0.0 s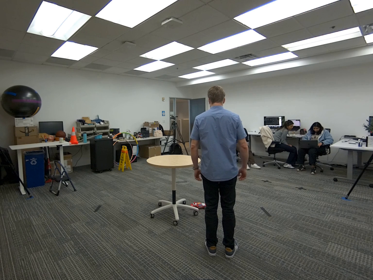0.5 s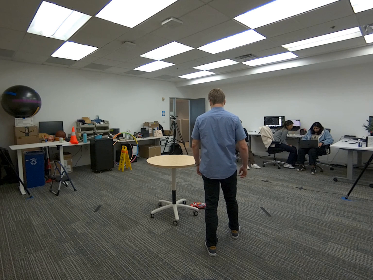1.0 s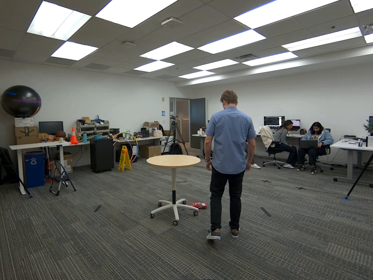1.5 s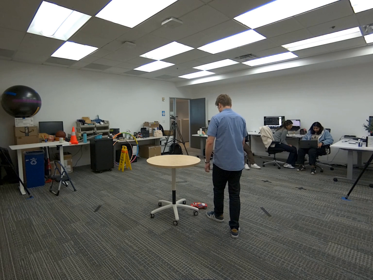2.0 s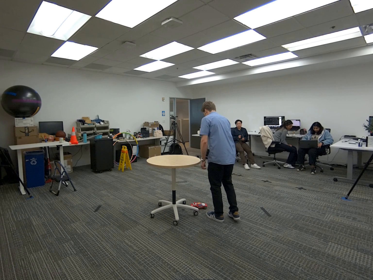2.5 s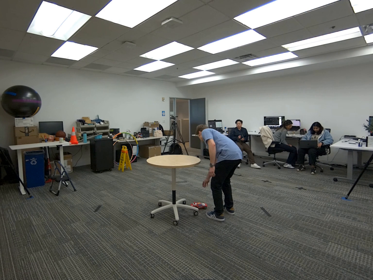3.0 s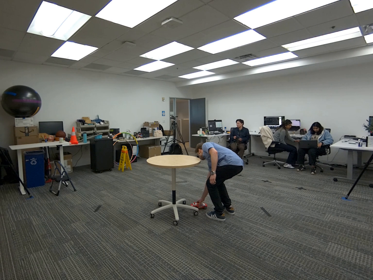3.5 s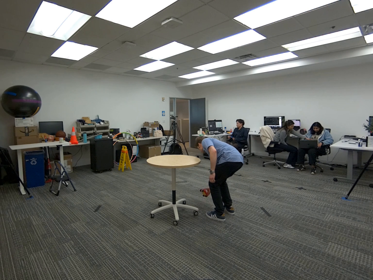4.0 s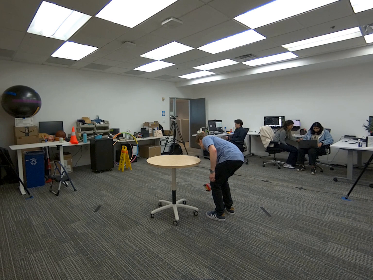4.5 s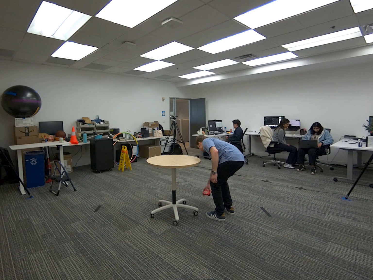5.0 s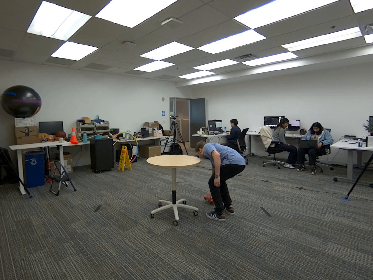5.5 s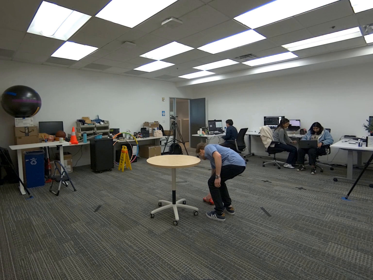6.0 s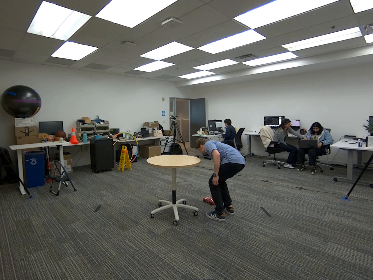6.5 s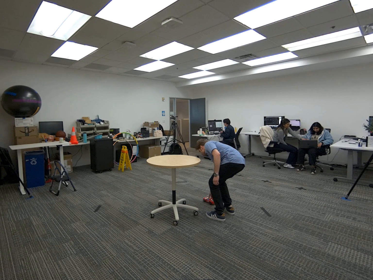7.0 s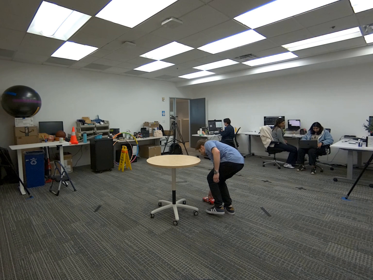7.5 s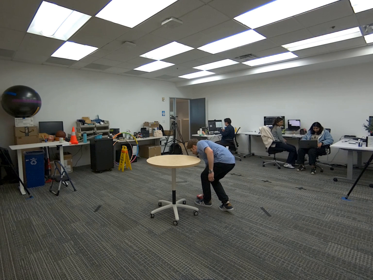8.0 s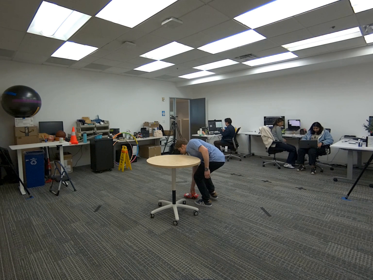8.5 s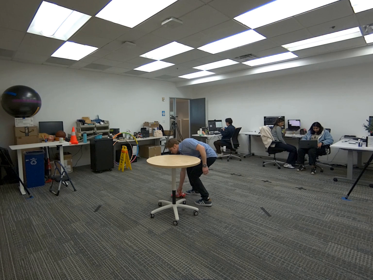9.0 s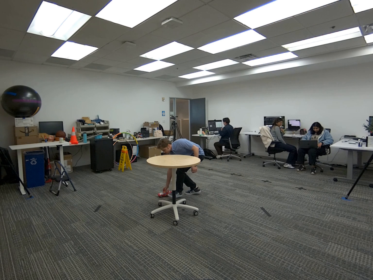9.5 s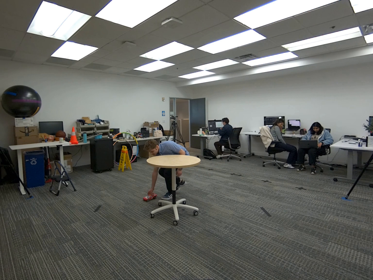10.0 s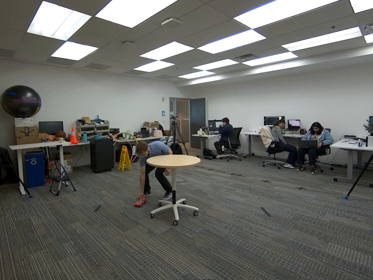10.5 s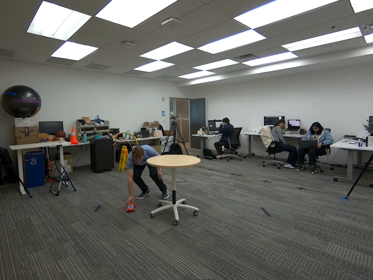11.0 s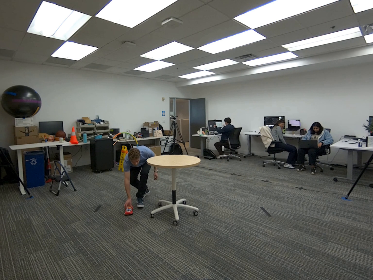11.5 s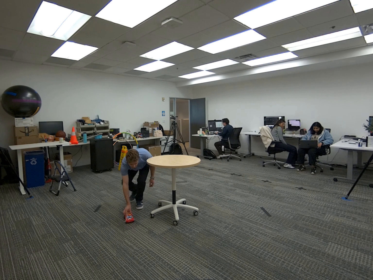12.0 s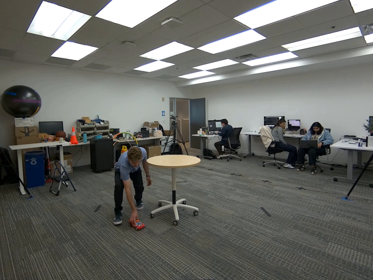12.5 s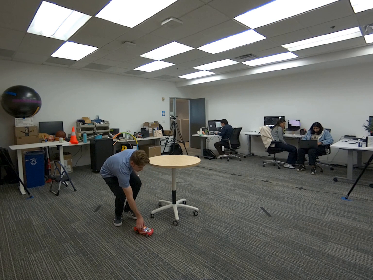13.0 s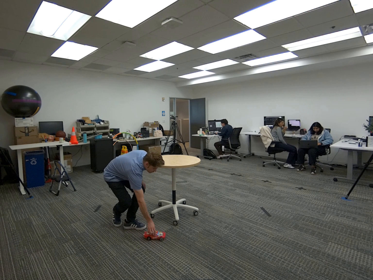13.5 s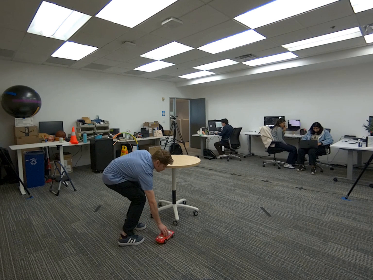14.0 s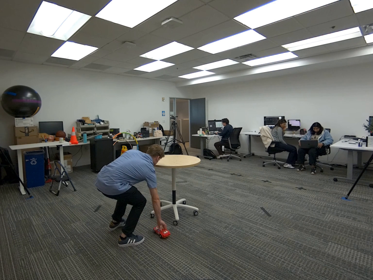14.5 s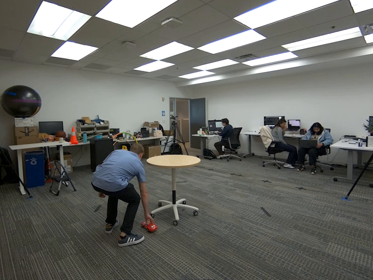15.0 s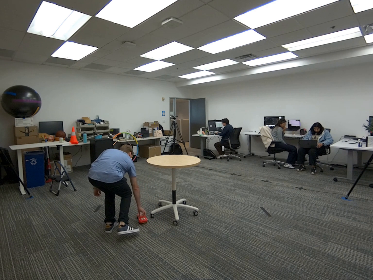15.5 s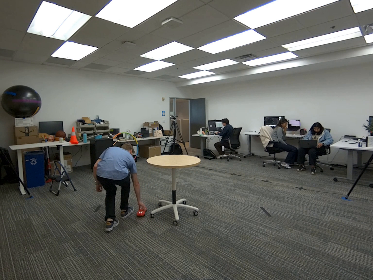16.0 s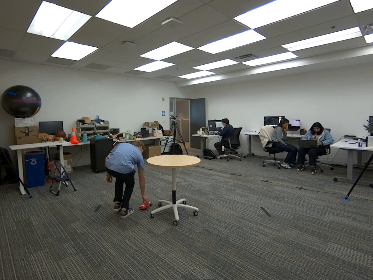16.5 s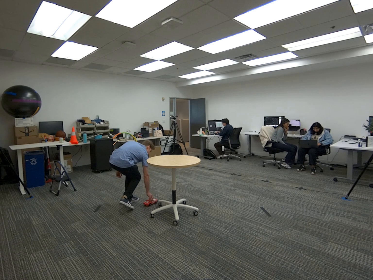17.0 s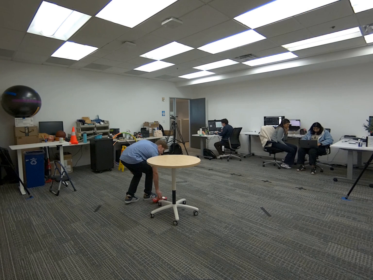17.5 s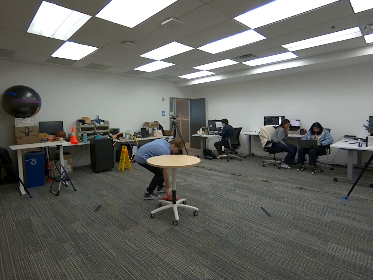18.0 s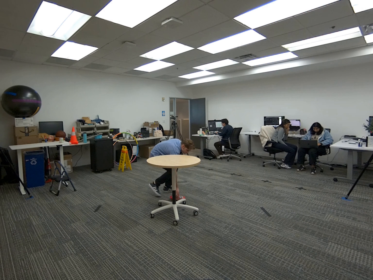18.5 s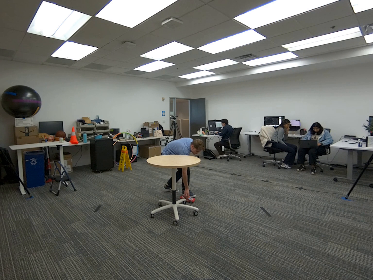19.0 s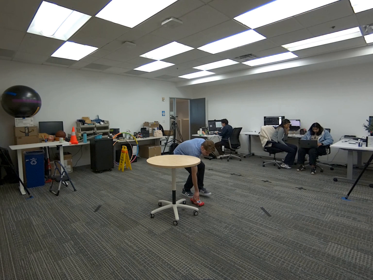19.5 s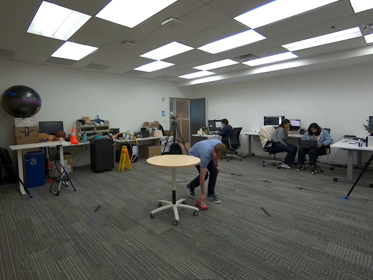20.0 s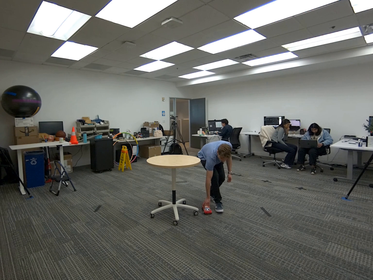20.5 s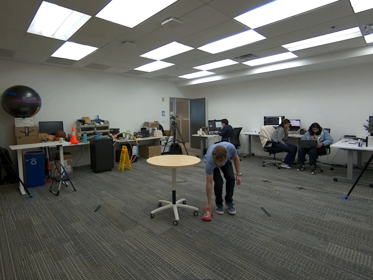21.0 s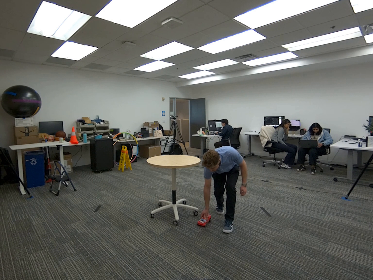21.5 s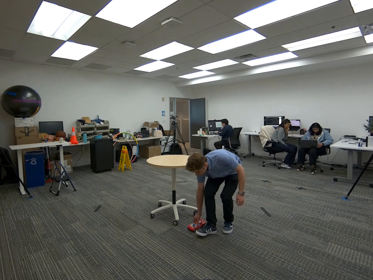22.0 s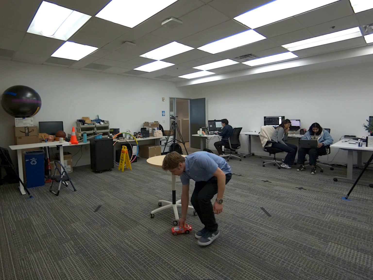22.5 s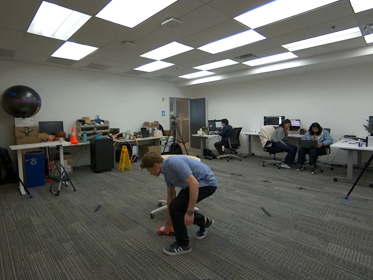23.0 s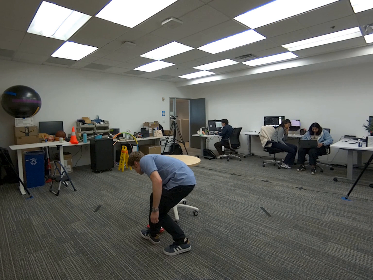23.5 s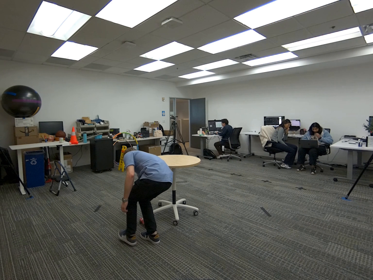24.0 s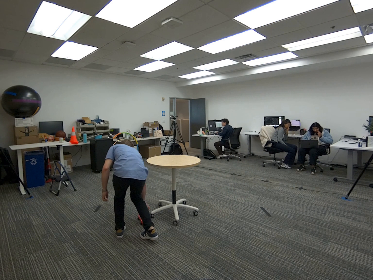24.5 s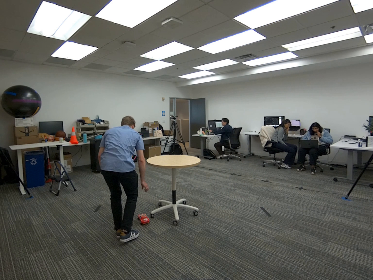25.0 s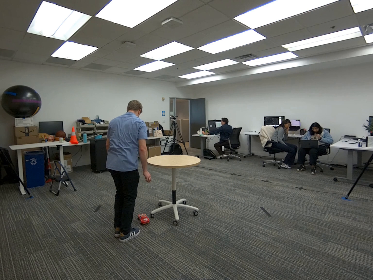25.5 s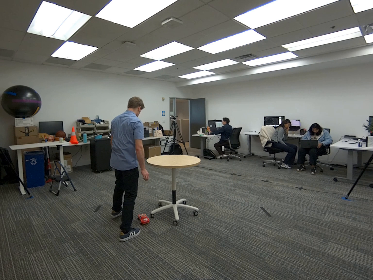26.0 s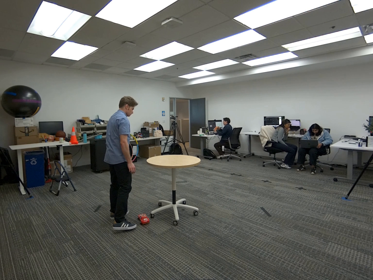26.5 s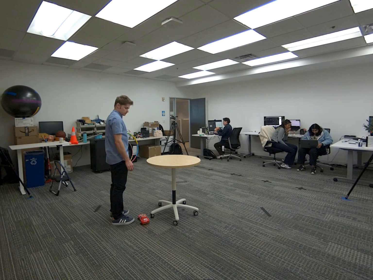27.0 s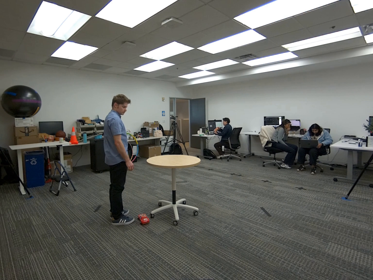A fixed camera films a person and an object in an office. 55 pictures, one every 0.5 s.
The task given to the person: Walk to the toy car on the ground and pick it up. Place it down and roll it around the table along the ground. Continue until finished.
